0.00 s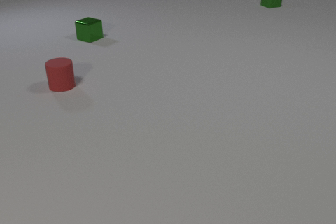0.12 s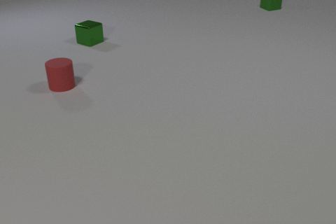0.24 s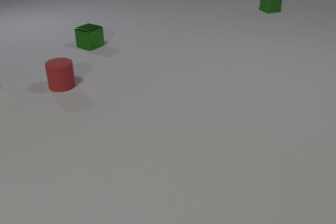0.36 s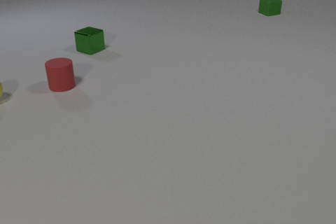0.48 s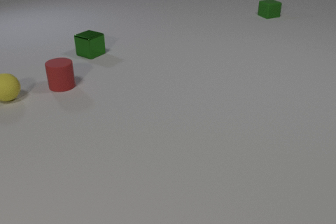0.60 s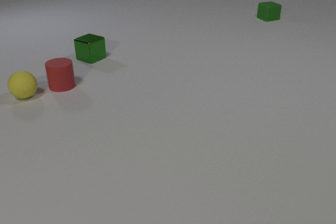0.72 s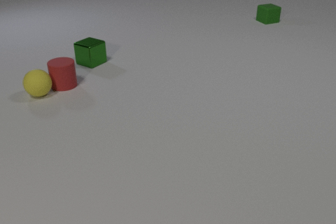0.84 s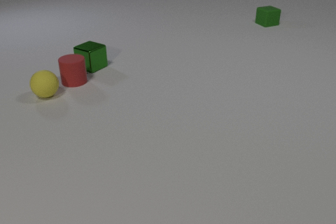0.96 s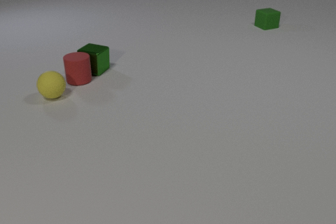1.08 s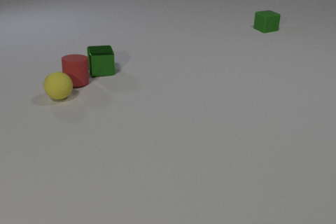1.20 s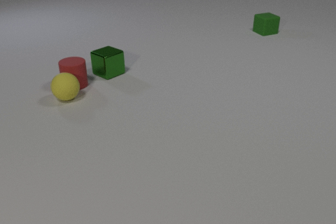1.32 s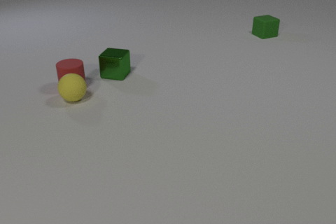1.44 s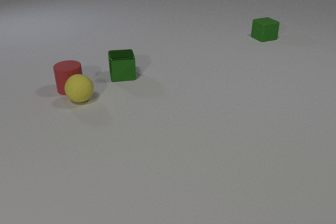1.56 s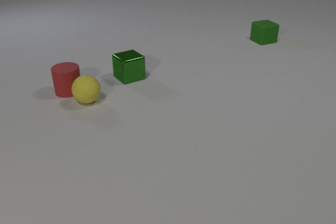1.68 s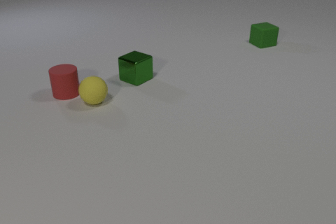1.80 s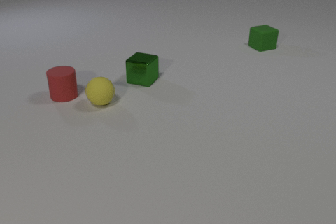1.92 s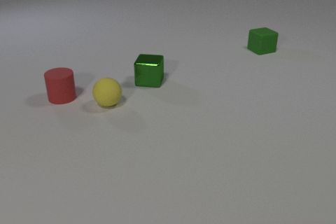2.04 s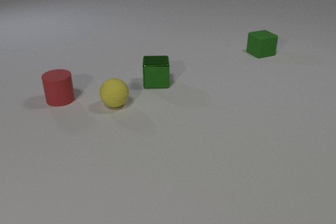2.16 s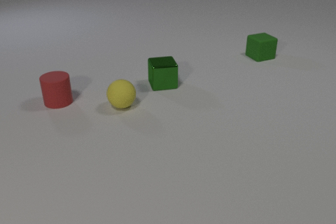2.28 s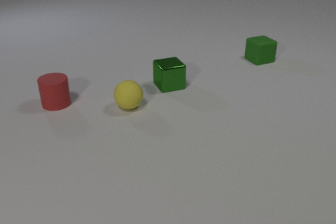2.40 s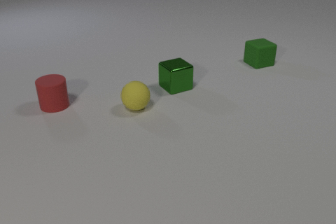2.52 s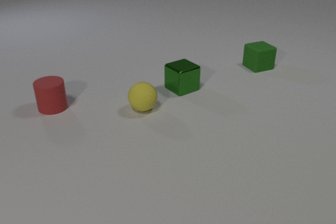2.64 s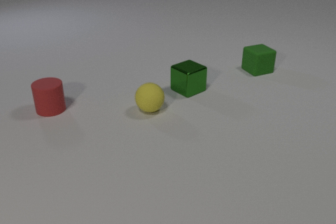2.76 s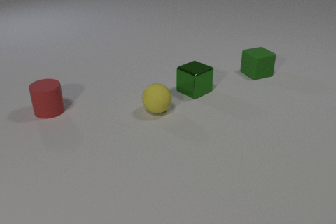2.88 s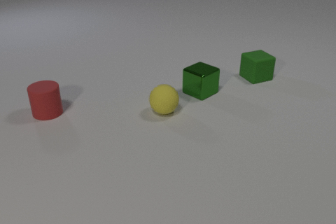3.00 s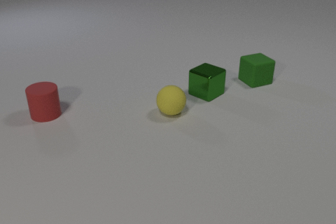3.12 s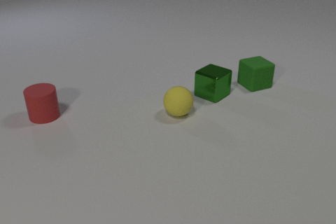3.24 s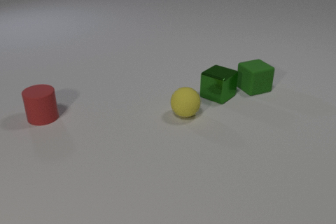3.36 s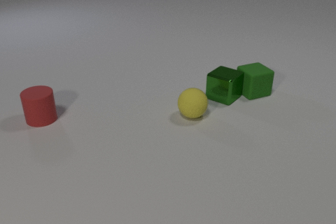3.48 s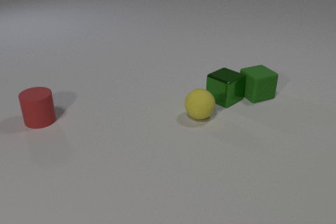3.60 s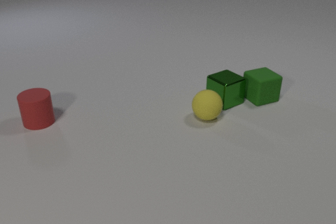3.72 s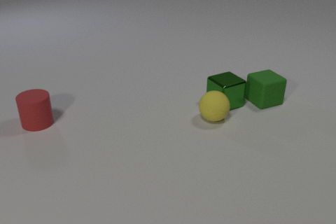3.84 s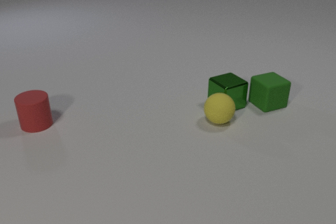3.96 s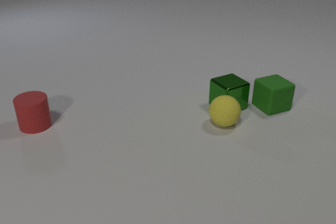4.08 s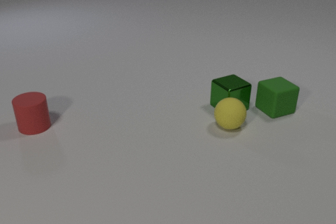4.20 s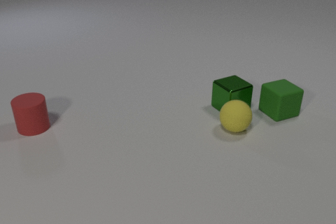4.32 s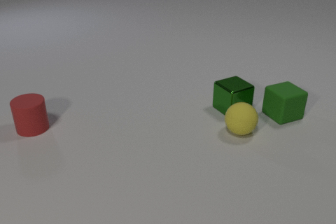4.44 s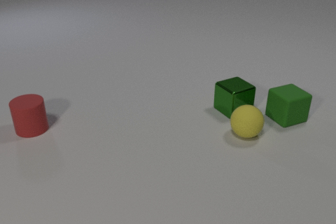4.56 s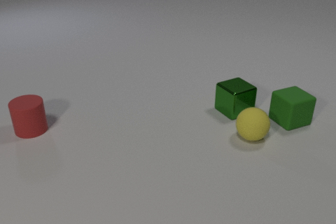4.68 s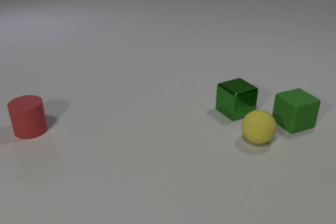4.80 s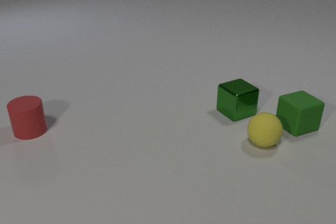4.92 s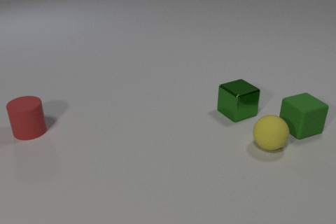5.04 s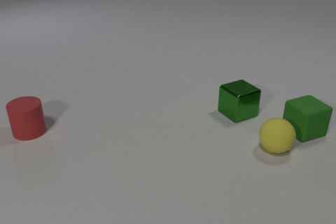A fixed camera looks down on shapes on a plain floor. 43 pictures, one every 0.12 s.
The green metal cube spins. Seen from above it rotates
counterclockwise.
The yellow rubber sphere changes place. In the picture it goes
to the right.
0.00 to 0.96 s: The yellow rubber sphere comes in at the left edge, rolls to the right. The red rubber cylinder slides to the right and away from the camera. The green metal cube slides toward the camera. The green rubber cube slides toward the camera. The yellow rubber sphere and the red rubber cylinder collide. The red rubber cylinder and the green metal cube collide.
0.96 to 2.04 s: The yellow rubber sphere rolls to the right and toward the camera. The red rubber cylinder slides toward the camera and to the left. The green metal cube slides to the right and toward the camera, spins so that its near face slides to the right, counterclockwise seen from above. The green rubber cube slides toward the camera.
2.04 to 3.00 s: The yellow rubber sphere rolls to the right. The red rubber cylinder slides toward the camera and to the left. The green metal cube slides to the right and toward the camera, spins so that its near face slides to the right, counterclockwise seen from above. The green rubber cube slides toward the camera.
3.00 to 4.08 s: The yellow rubber sphere rolls to the right. The red rubber cylinder slides toward the camera and to the left. The green metal cube slides toward the camera and to the right. The green rubber cube slides toward the camera. The green metal cube and the green rubber cube collide. The yellow rubber sphere and the green metal cube collide.
4.08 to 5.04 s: The yellow rubber sphere rolls to the right and toward the camera. The red rubber cylinder slides toward the camera. The green metal cube slides toward the camera and to the right. The green rubber cube slides toward the camera and to the right.
What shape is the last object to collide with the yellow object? cube.
How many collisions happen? 4.
How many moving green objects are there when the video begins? 2.
